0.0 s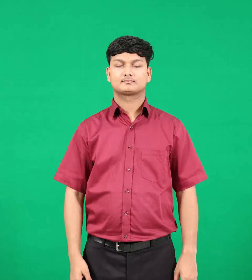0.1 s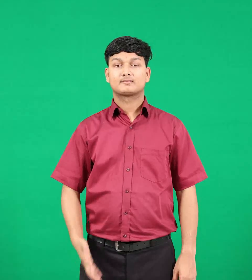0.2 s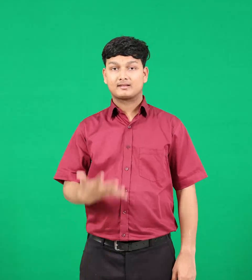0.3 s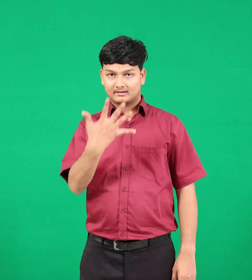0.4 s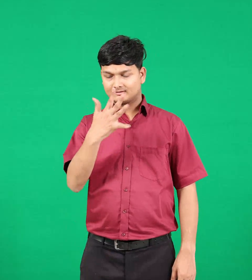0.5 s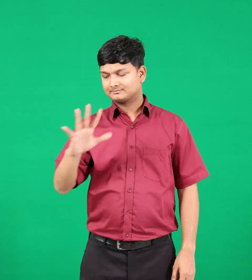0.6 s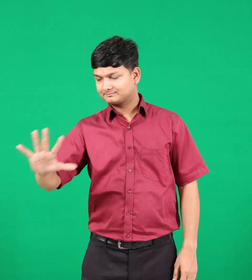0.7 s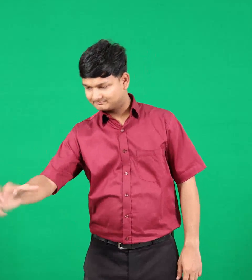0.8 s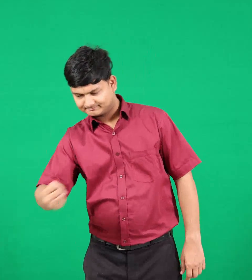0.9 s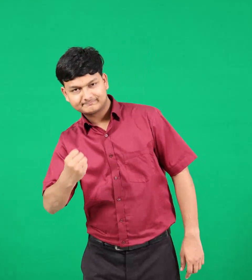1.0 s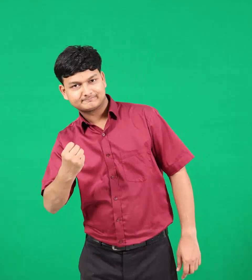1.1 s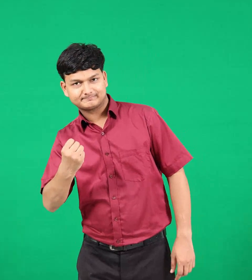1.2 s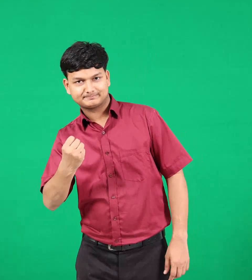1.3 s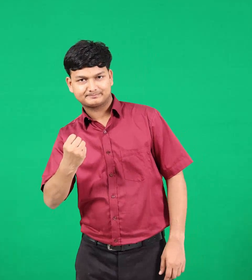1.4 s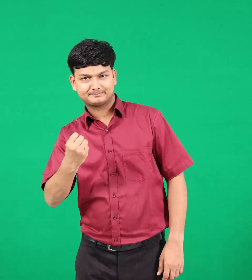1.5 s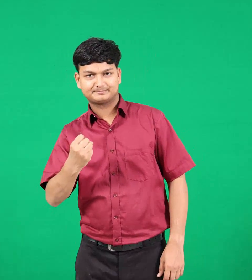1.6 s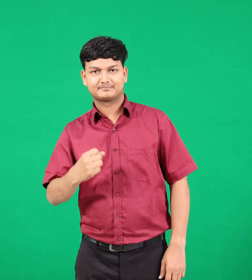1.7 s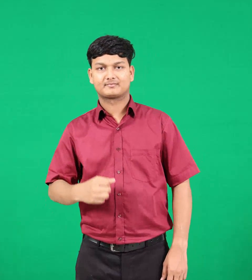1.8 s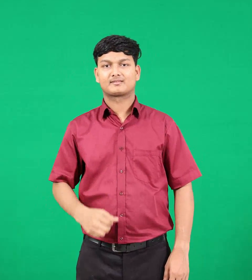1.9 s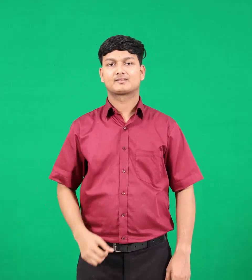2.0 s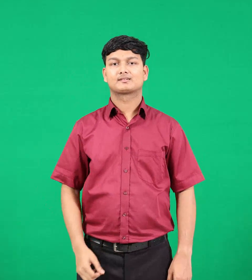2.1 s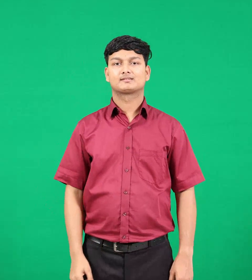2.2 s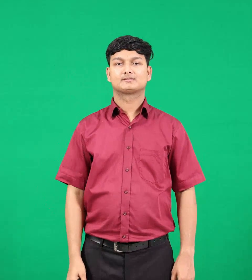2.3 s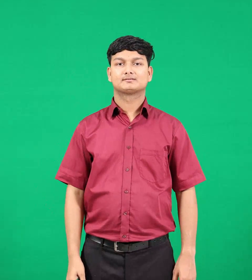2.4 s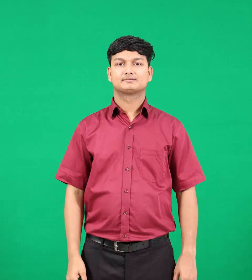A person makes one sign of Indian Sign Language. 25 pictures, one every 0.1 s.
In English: grab
